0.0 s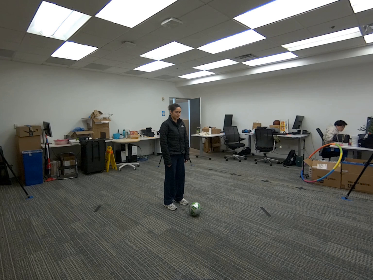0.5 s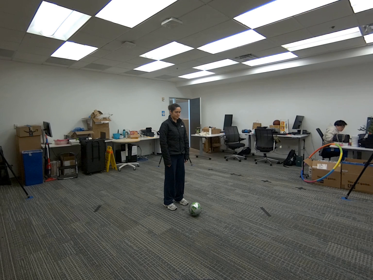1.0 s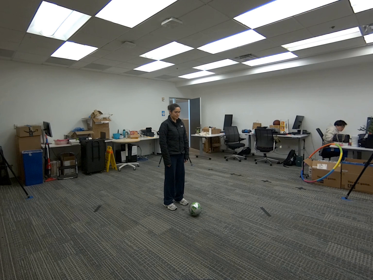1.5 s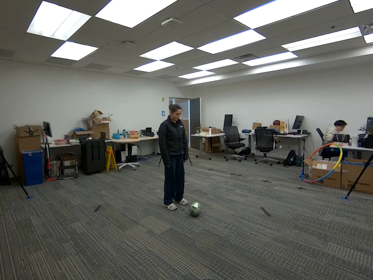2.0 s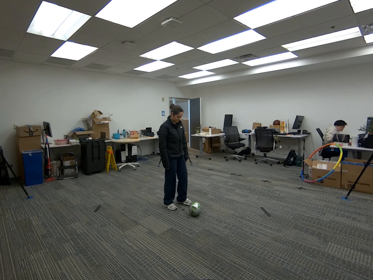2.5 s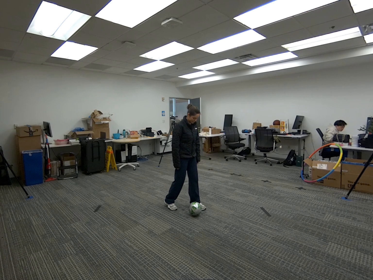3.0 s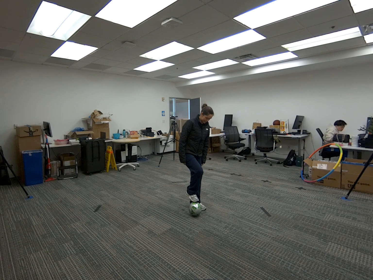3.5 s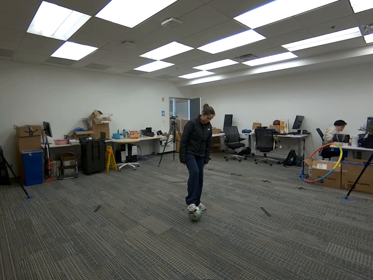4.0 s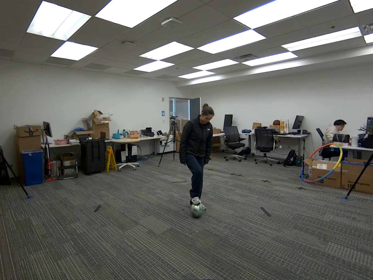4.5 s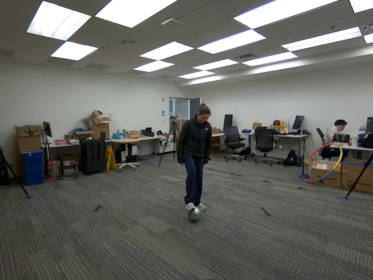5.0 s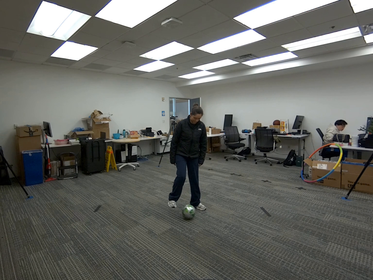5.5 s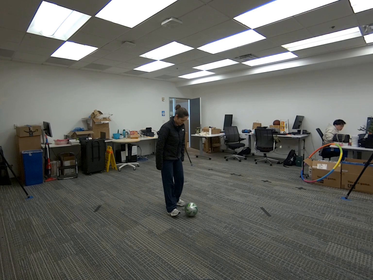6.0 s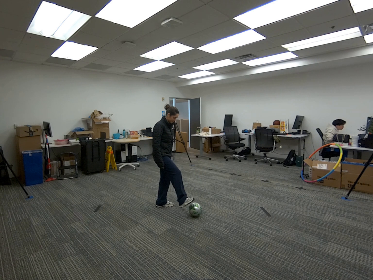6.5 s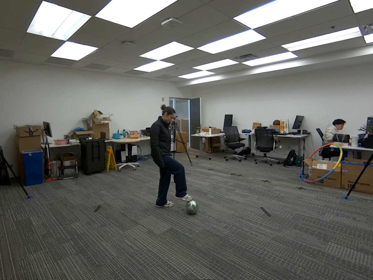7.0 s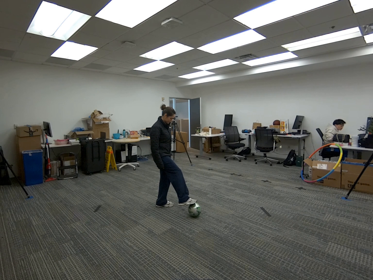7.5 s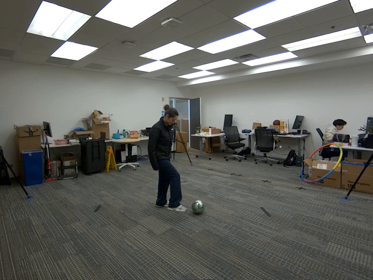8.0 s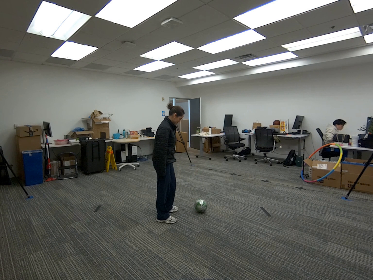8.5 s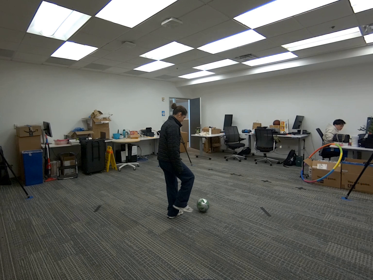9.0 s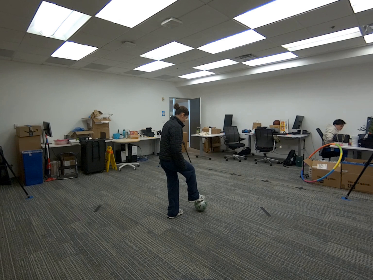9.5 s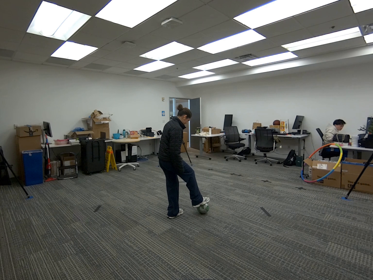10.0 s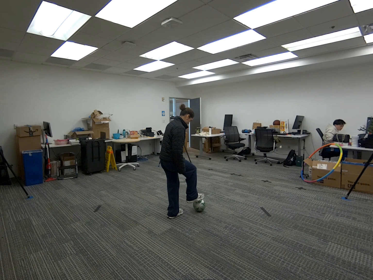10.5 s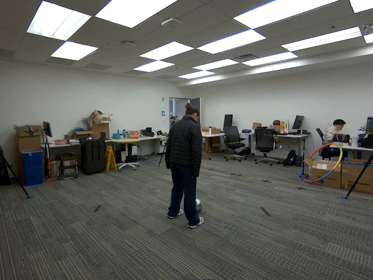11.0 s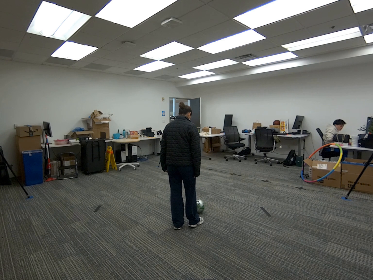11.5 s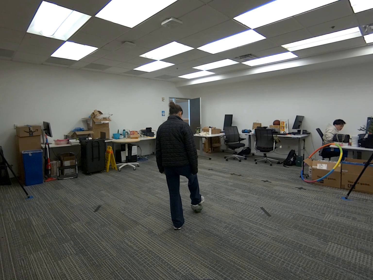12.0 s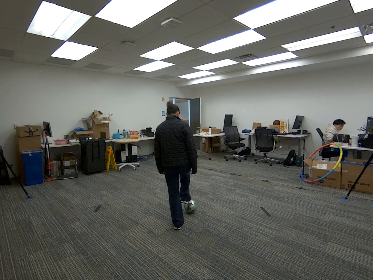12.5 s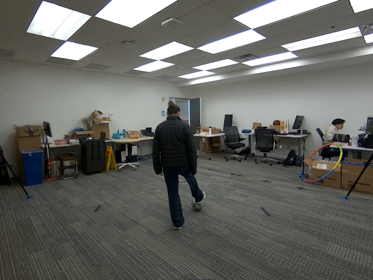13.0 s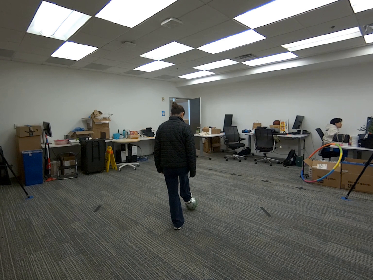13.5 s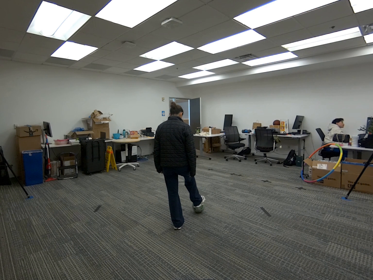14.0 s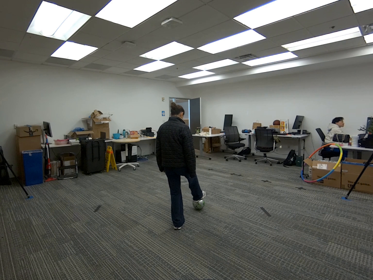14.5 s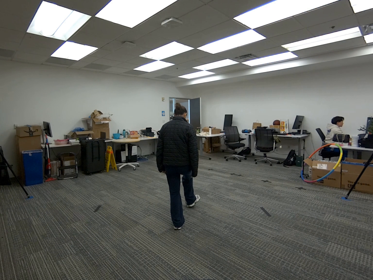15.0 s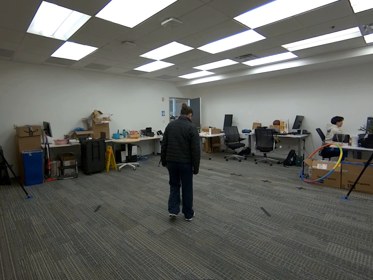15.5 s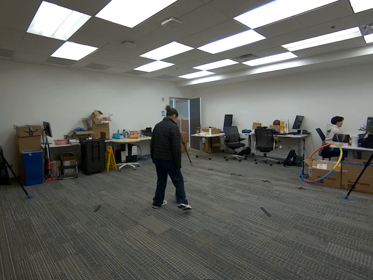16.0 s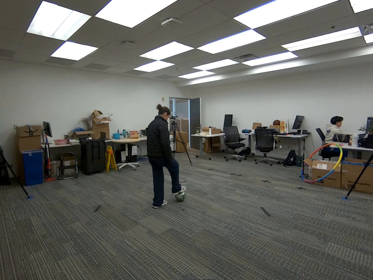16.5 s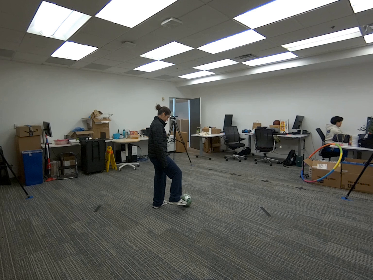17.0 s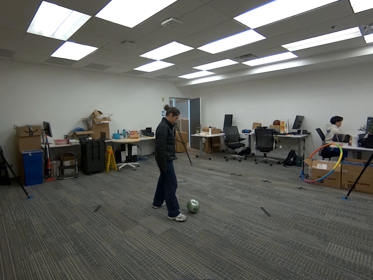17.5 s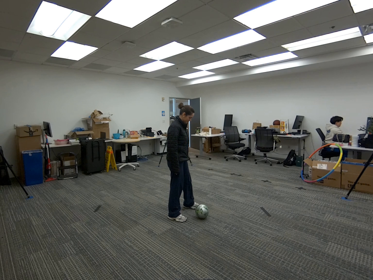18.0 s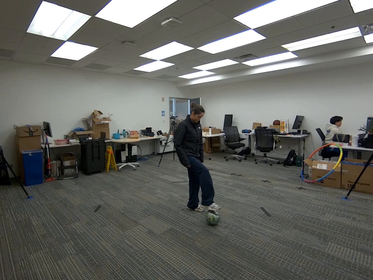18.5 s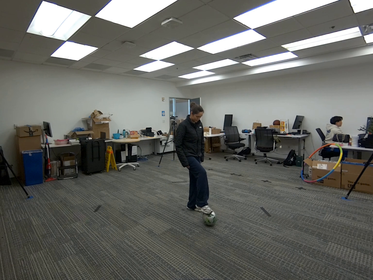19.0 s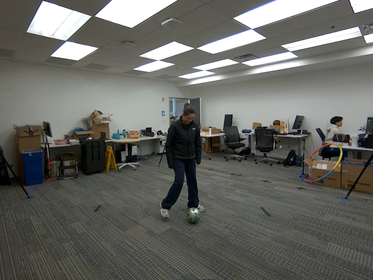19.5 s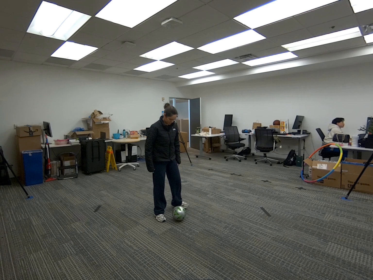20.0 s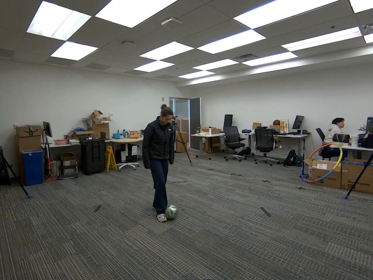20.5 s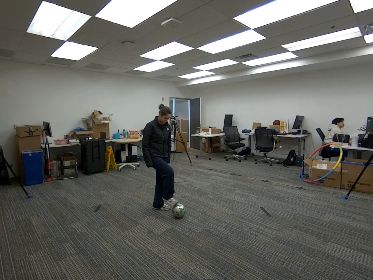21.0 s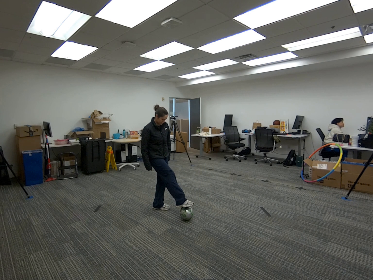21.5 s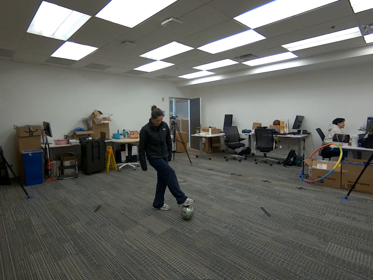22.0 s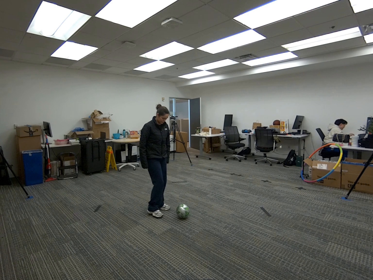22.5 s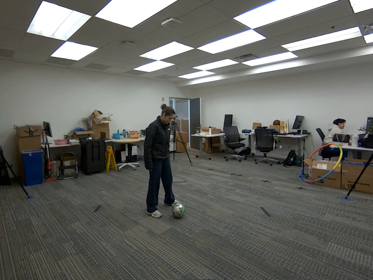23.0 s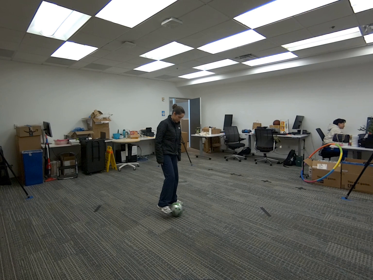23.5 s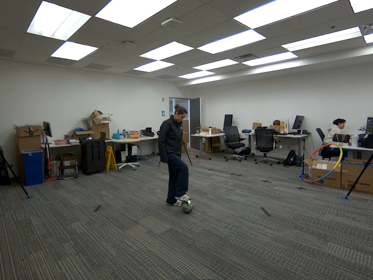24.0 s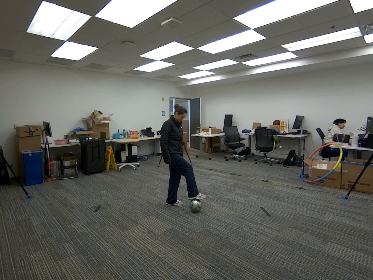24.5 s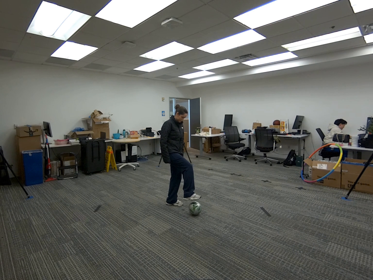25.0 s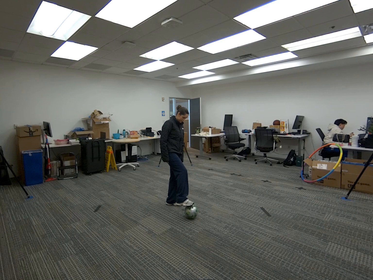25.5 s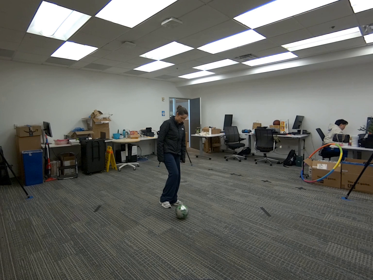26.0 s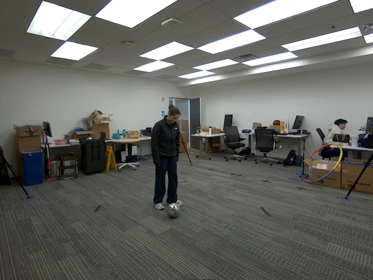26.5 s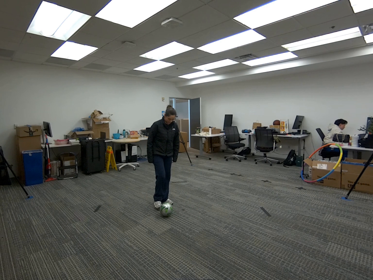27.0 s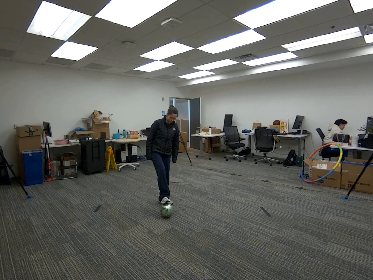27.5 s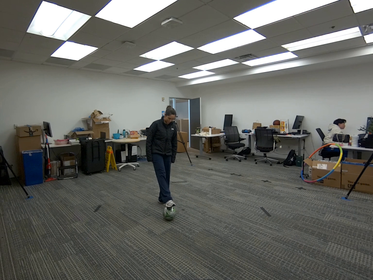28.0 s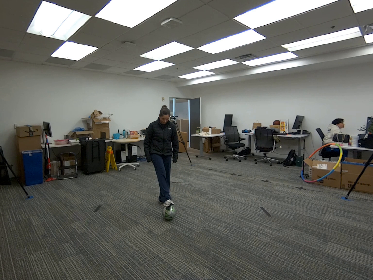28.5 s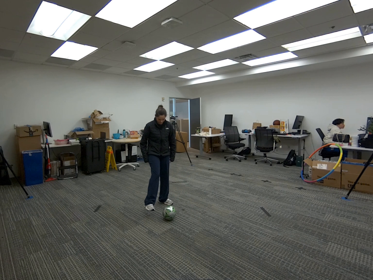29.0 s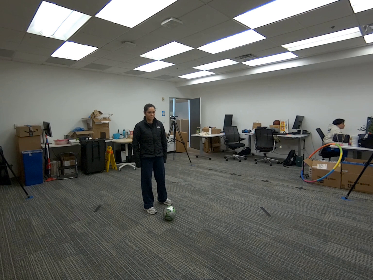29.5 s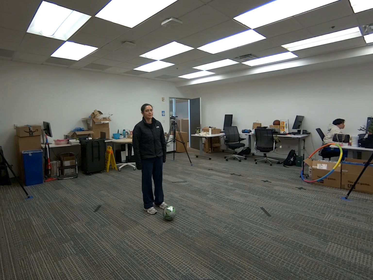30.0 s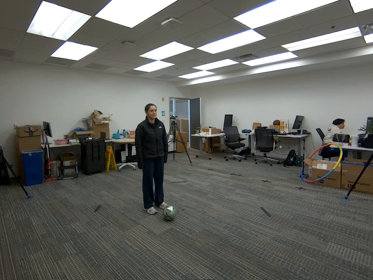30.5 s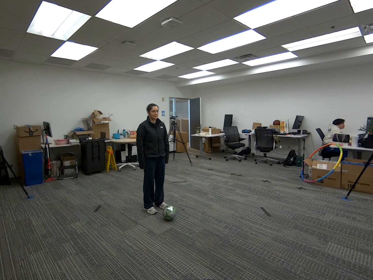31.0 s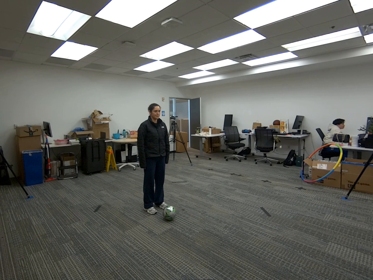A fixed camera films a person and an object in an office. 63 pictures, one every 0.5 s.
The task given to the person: Walk up to the soccer ball and begin to interact with the soccer ball only using one foot.
